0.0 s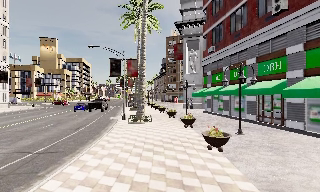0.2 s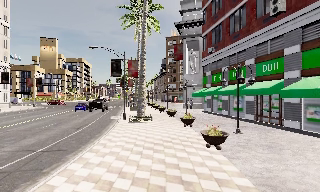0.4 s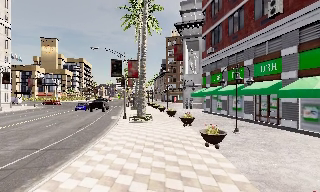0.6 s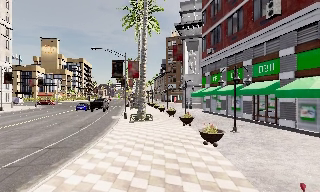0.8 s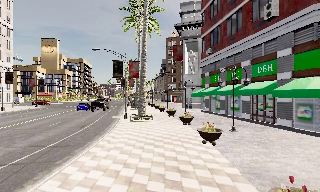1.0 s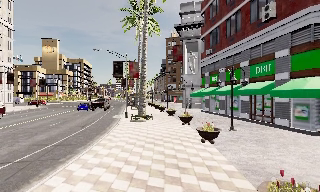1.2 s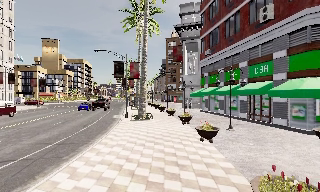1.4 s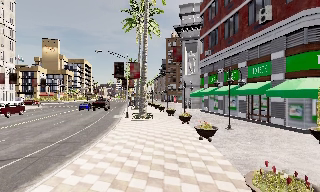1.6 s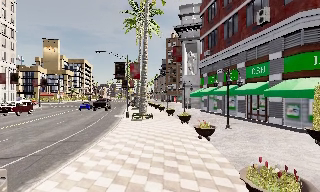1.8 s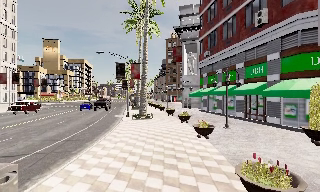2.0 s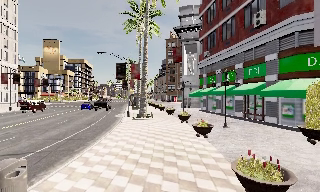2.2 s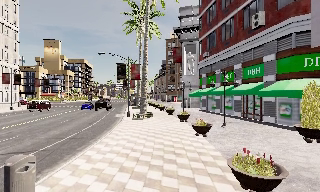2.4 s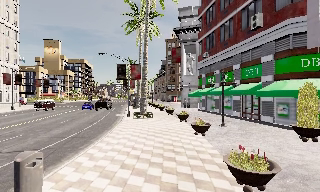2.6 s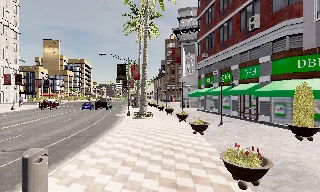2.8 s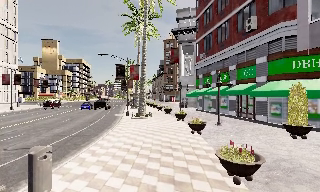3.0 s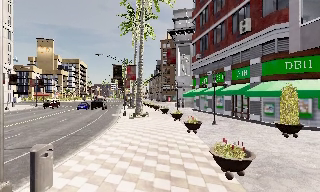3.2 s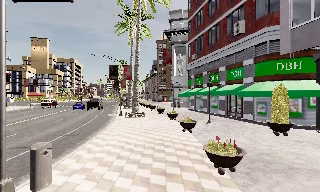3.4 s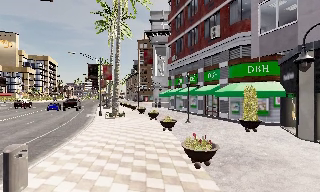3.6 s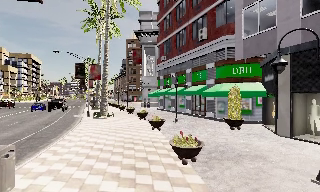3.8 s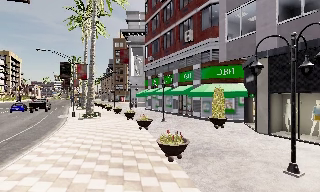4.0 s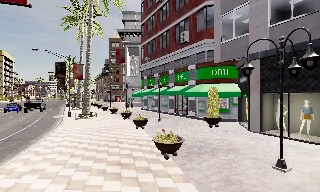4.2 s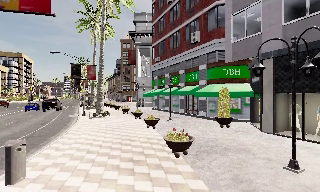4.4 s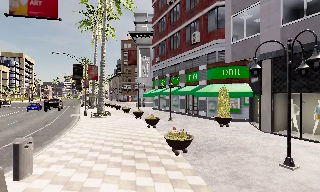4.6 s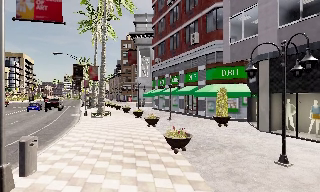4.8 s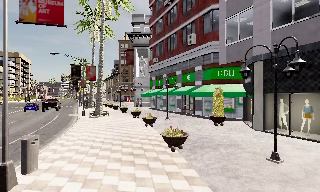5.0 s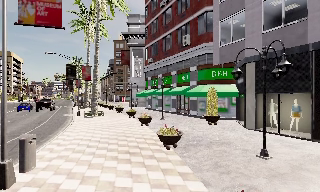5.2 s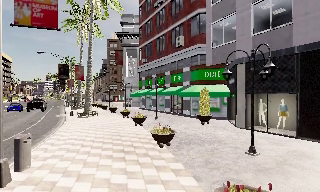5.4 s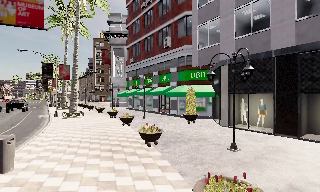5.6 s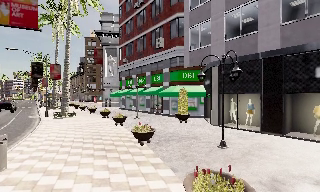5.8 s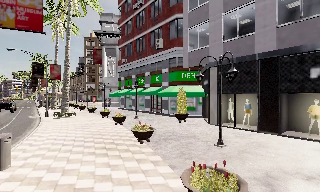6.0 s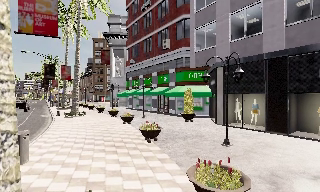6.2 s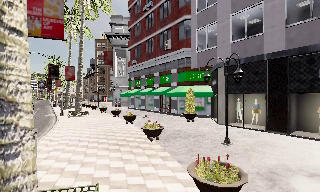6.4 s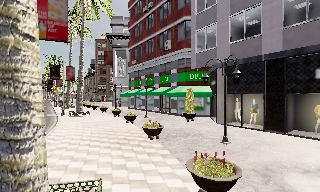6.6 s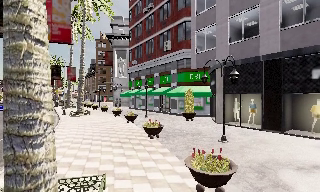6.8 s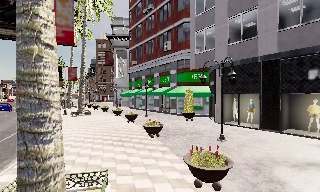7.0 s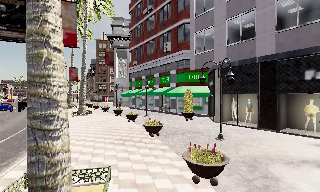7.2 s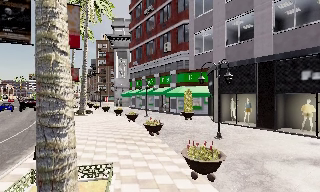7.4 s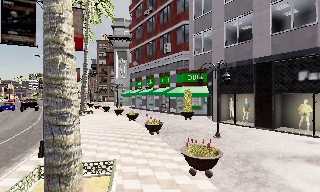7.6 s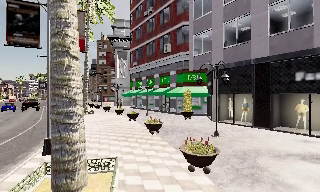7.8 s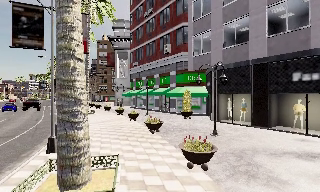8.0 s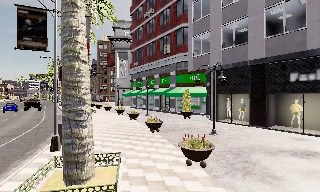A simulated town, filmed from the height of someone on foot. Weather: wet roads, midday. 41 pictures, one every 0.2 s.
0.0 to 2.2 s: The camera travels backward, about 2.5 m, so what stands in front gets smaller.
2.2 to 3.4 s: The camera swings to its right by about 10 degrees, and the scene slides to the left. It travels backward, about 1.5 m, so what stands in front gets smaller.
3.4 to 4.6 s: The camera travels backward, about 1.5 m, so what stands in front gets smaller.
4.6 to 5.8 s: The scene slides to the left, as the camera pans about 10 degrees to its right. It travels backward, about 1.5 m, so what stands in front gets smaller.
5.8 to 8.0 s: The camera travels backward, about 2.5 m, so what stands in front gets smaller.
The film runs backward here.
